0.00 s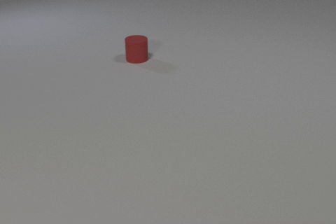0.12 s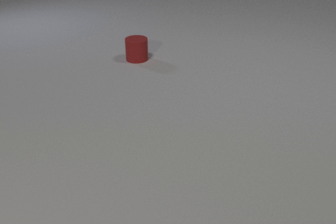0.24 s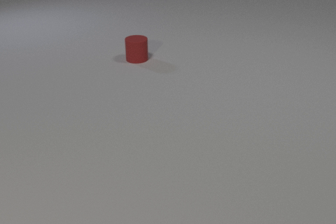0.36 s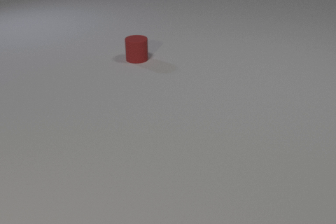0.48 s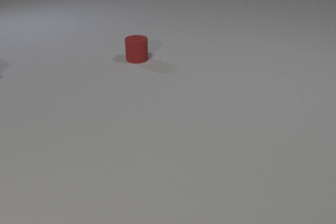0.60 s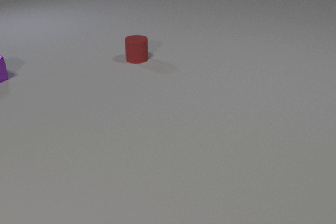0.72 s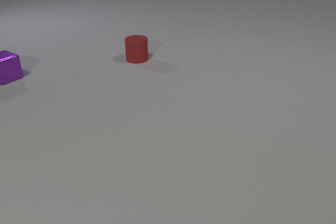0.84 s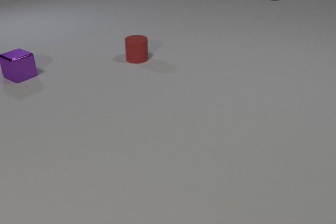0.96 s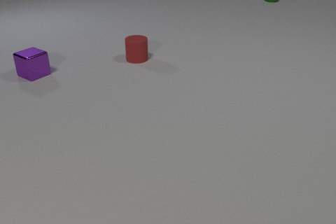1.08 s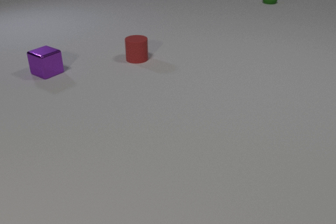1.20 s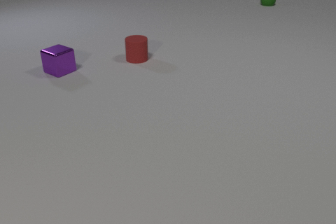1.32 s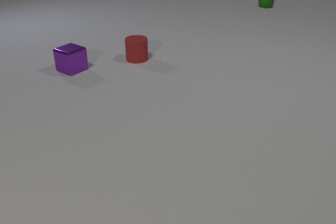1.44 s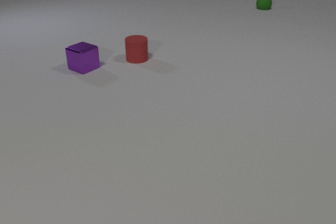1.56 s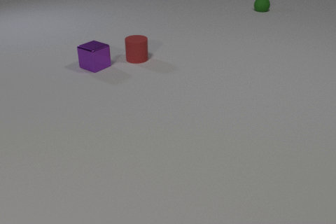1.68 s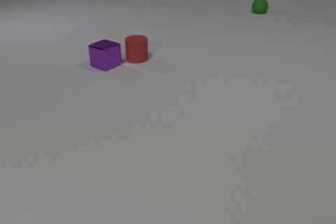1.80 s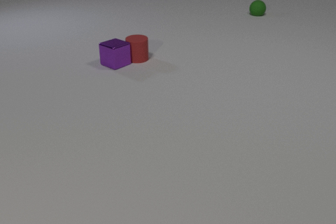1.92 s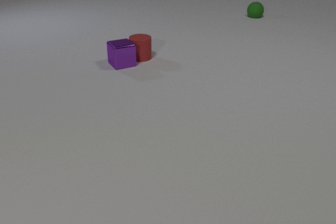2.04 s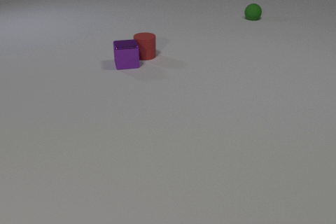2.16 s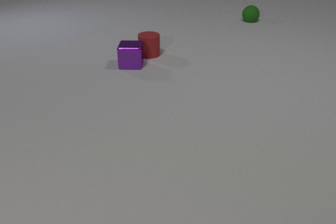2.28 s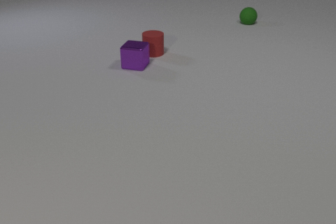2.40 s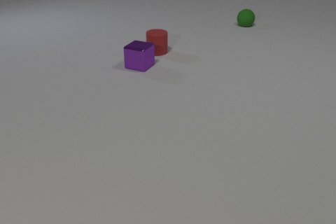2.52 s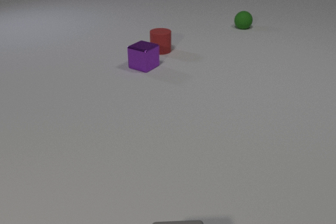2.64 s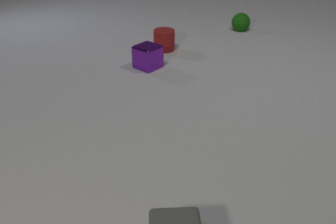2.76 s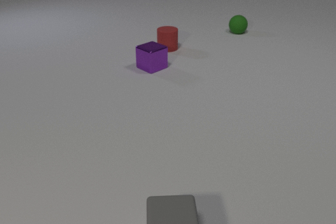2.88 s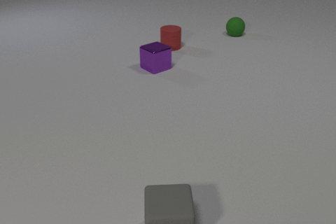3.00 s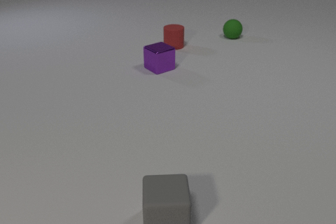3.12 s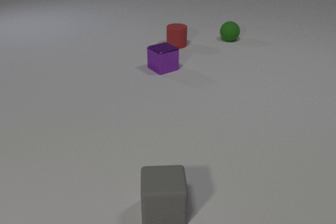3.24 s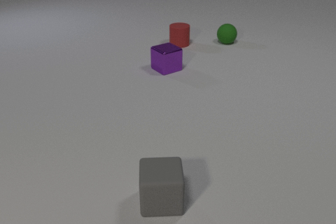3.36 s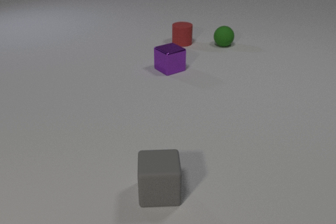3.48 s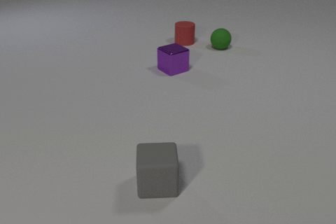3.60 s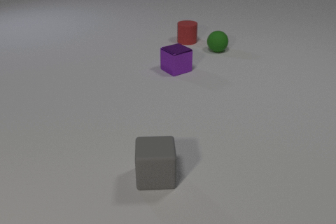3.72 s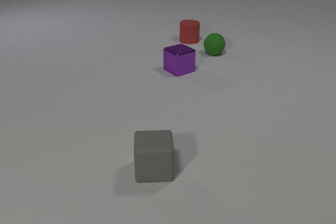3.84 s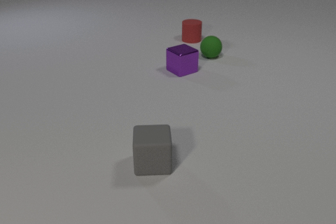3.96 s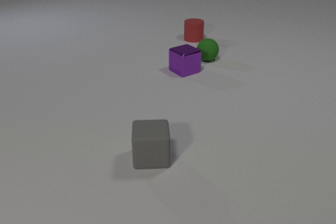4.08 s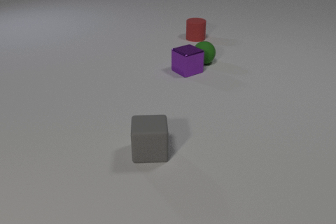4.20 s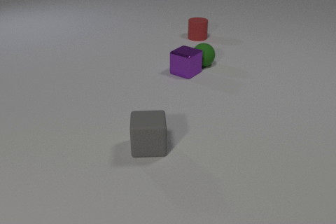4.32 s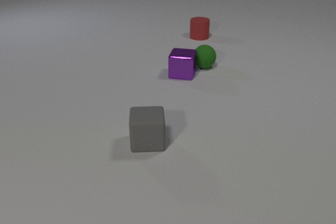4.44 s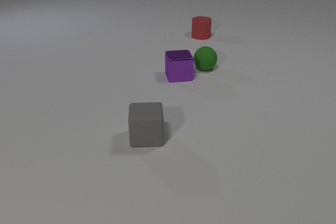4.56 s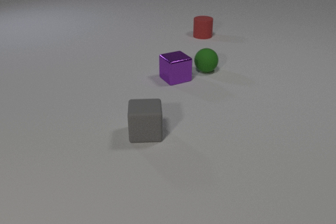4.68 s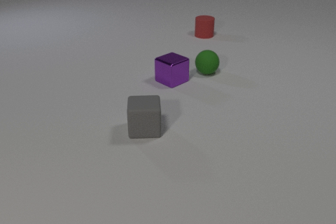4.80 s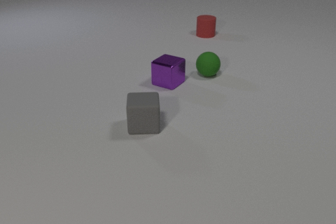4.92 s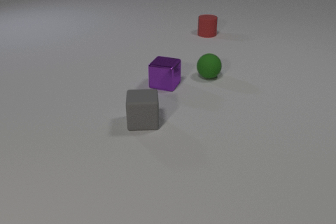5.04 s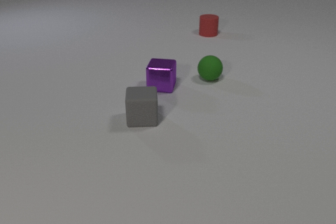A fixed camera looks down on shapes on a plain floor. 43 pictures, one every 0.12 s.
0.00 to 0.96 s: The purple metal cube comes in at the left edge, slides to the right. The green rubber sphere comes in at the top edge, rolls toward the camera.
0.96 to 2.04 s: The purple metal cube slides to the right, spins clockwise seen from above by about 45 degrees, its near face sliding to the left. The red rubber cylinder slides to the right and away from the camera. The green rubber sphere rolls toward the camera. The purple metal cube and the red rubber cylinder collide.
2.04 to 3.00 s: The purple metal cube slides to the right, spins clockwise seen from above by about 60 degrees, its near face sliding to the left. The red rubber cylinder slides to the right and away from the camera. The green rubber sphere rolls toward the camera. The gray rubber cube comes in at the bottom edge, slides away from the camera.
3.00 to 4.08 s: The purple metal cube slides to the right. The red rubber cylinder slides away from the camera and to the right. The green rubber sphere rolls toward the camera. The gray rubber cube slides away from the camera.
4.08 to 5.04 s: The purple metal cube slides toward the camera and to the left, spins counterclockwise seen from above by about 135 degrees, its near face sliding to the right. The red rubber cylinder slides away from the camera and to the right. The green rubber sphere rolls toward the camera. The gray rubber cube slides away from the camera. The purple metal cube and the green rubber sphere collide.
How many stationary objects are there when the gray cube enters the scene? 0.
What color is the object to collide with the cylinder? purple.
Are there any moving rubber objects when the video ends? yes.
